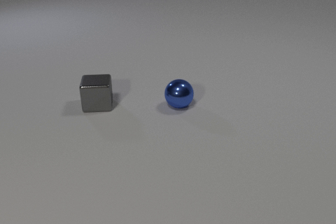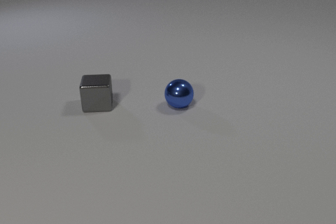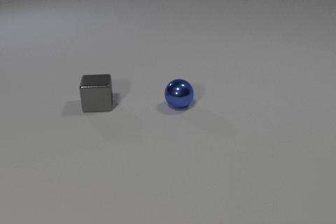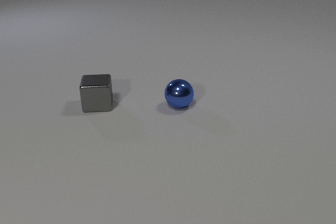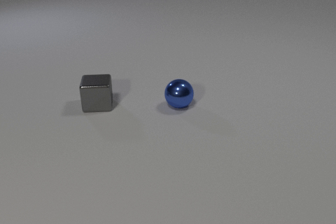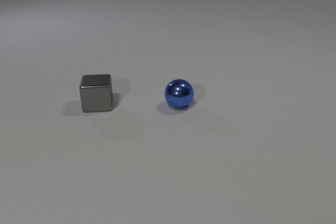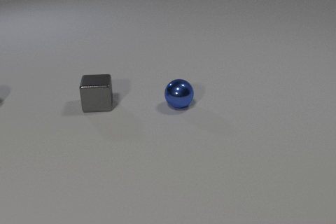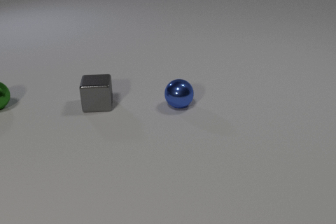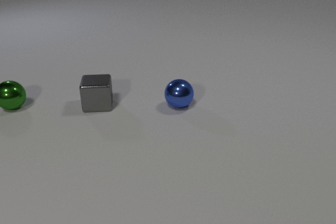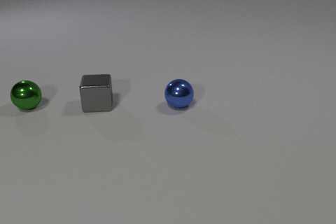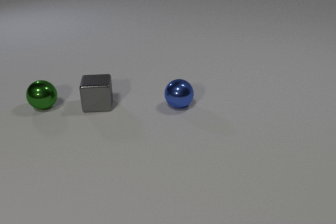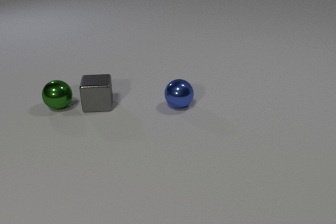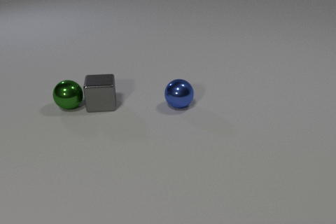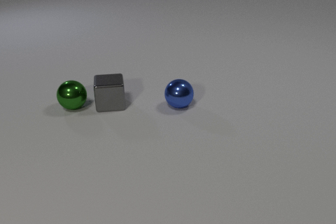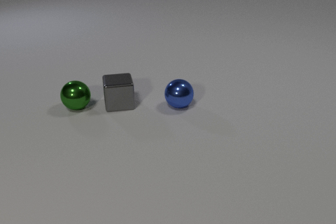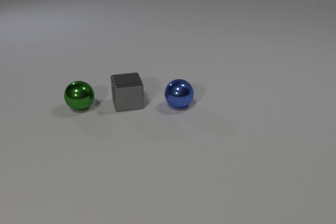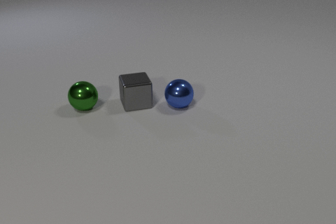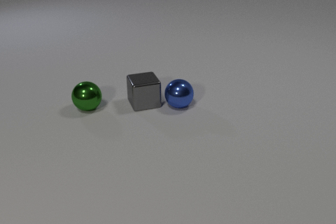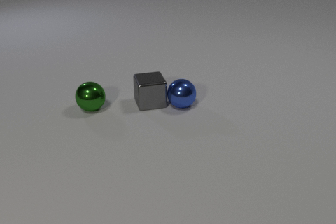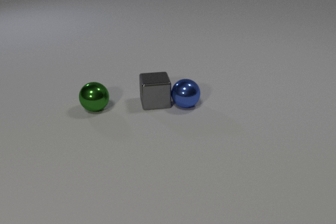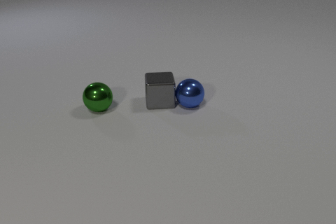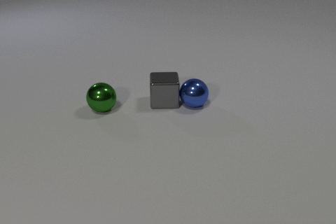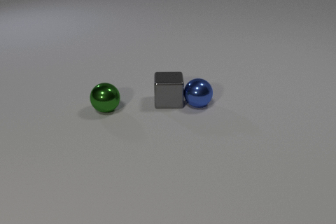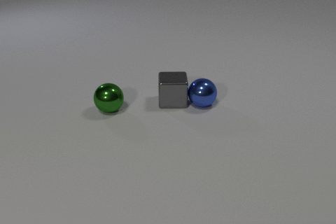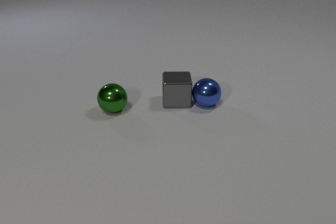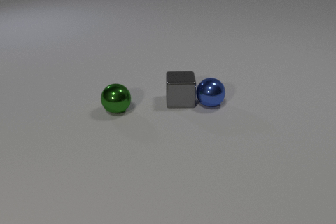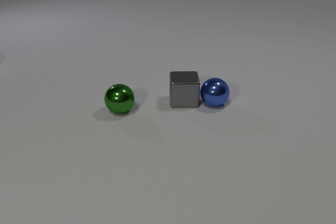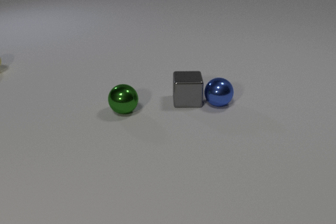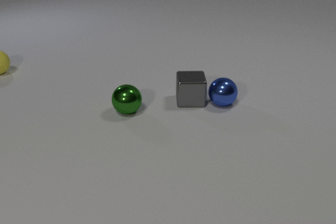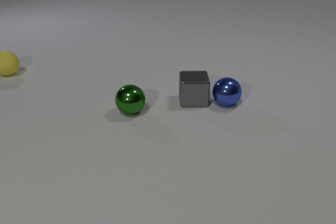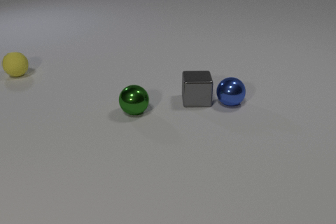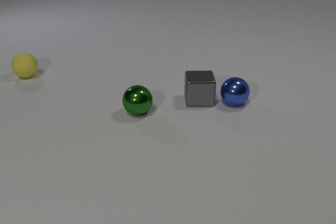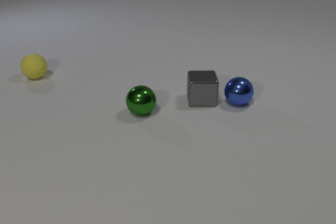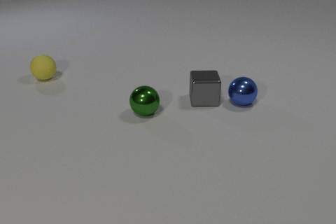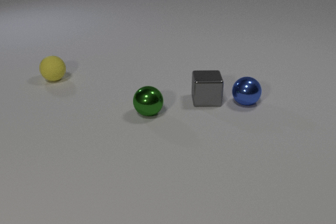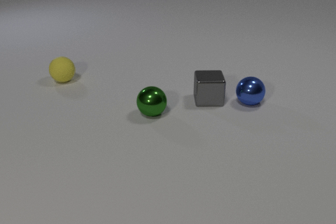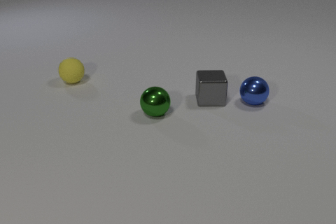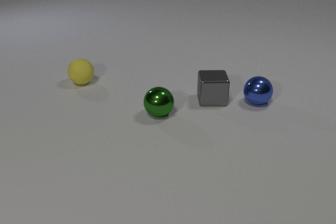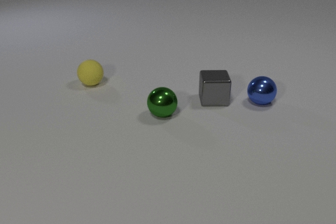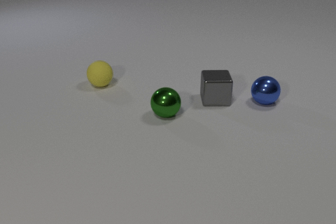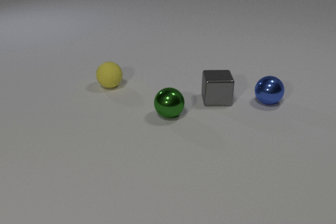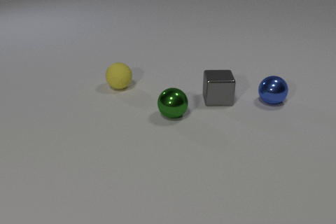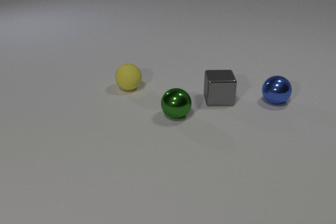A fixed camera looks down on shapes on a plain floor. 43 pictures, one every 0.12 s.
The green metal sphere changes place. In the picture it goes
to the right.
The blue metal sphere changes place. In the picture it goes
to the right.
0.00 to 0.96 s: The green metal sphere comes in at the left edge, rolls to the right and toward the camera.
0.96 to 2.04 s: The green metal sphere rolls to the right. The gray metal cube slides to the right. The green metal sphere and the gray metal cube collide.
2.04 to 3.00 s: The green metal sphere rolls to the right. The gray metal cube slides to the right. The blue metal sphere rolls to the right. The gray metal cube and the blue metal sphere collide.
3.00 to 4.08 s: The green metal sphere rolls to the right. The gray metal cube slides to the right. The blue metal sphere rolls to the right. The yellow rubber sphere comes in at the left edge, rolls to the right and toward the camera.
4.08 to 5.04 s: The green metal sphere rolls to the right. The gray metal cube slides to the right. The blue metal sphere rolls to the right. The yellow rubber sphere rolls to the right and toward the camera.
How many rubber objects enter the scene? 1.
Are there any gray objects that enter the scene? no.
How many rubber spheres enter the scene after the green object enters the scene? 1.
